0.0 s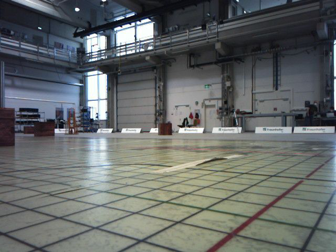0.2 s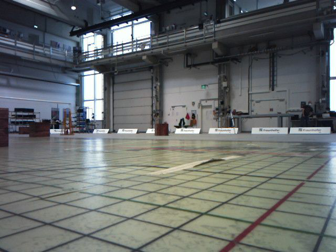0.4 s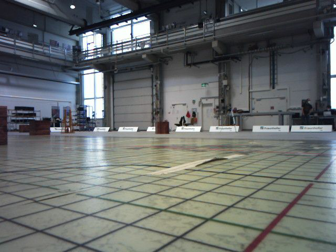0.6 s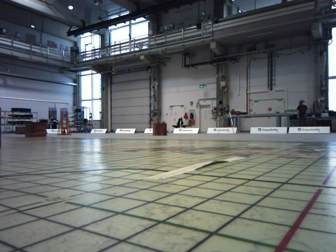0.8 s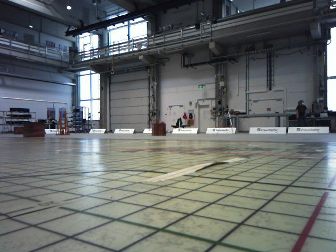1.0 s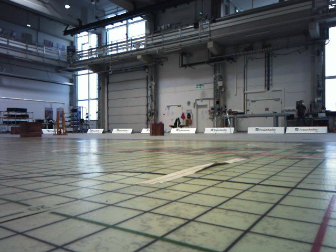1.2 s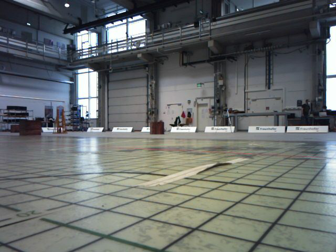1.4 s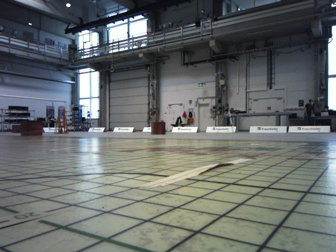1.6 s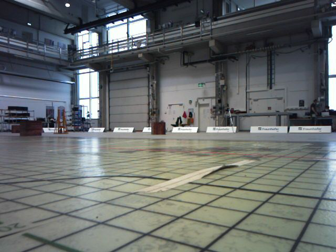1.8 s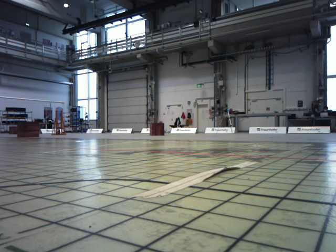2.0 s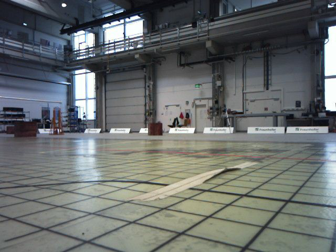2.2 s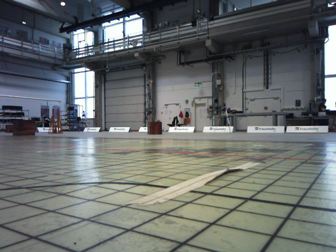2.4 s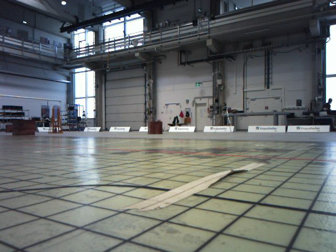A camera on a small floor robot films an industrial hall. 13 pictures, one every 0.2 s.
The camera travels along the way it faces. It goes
forward.
0.0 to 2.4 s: The camera travels forward, about 0.5 m, so what stands in front looms larger.
The film runs forward here.
